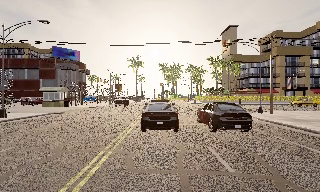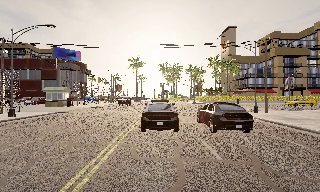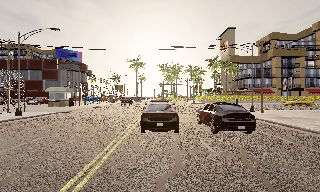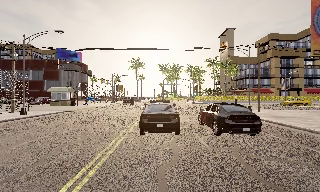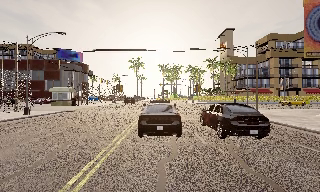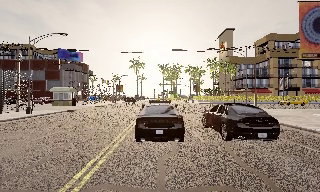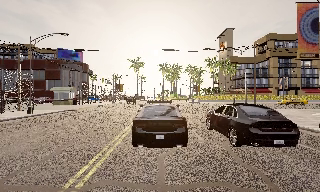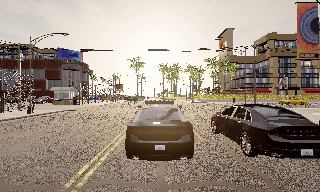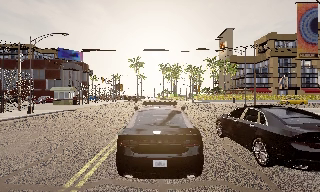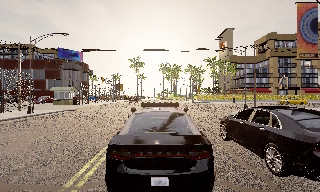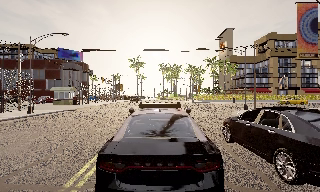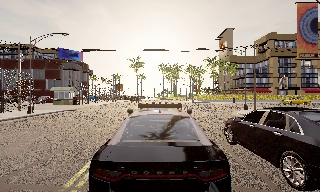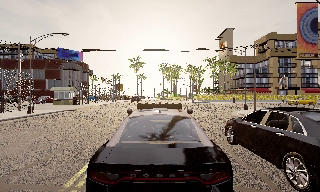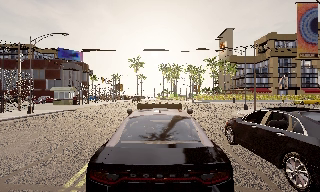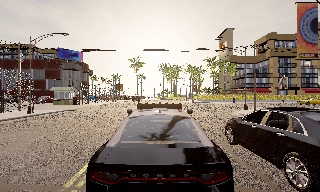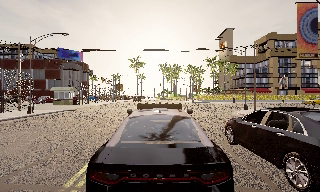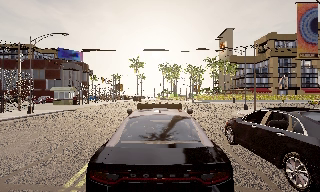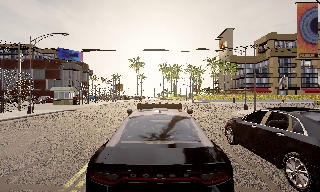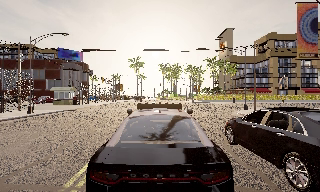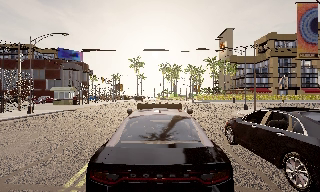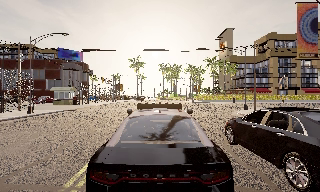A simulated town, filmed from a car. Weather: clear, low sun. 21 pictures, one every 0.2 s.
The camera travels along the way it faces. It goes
backward.
0.0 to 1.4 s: The camera travels backward, about 2.5 m, so what stands in front gets smaller. It loses speed.
1.4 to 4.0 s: The camera keeps its place and its aim.
The film runs backward here.
